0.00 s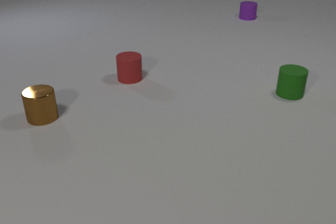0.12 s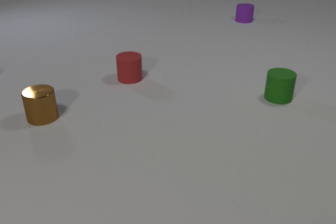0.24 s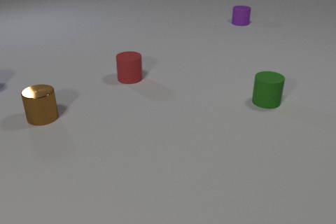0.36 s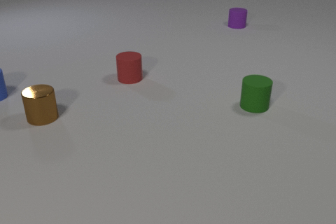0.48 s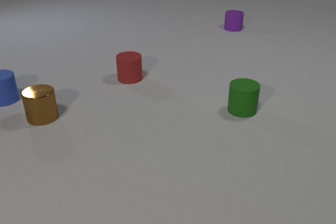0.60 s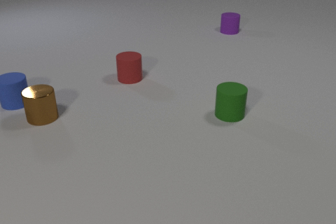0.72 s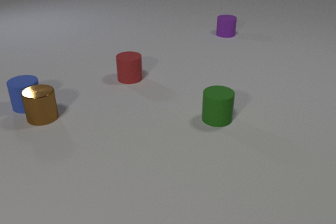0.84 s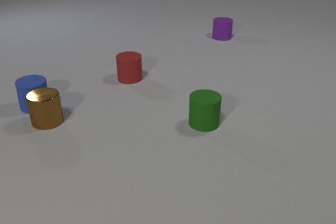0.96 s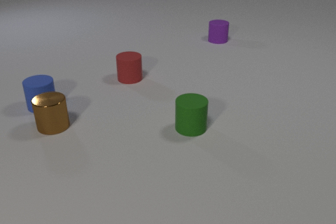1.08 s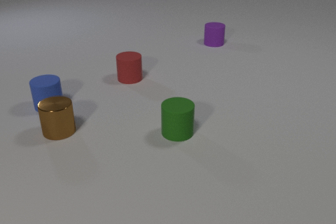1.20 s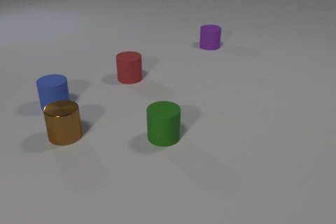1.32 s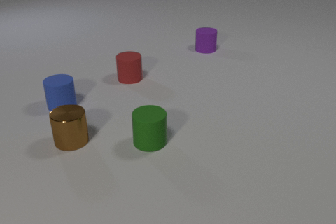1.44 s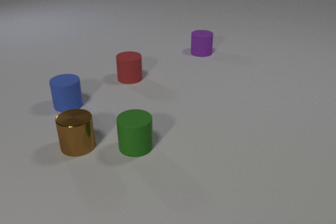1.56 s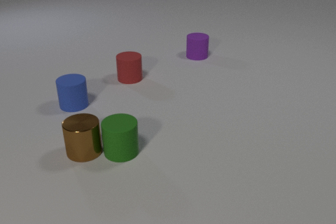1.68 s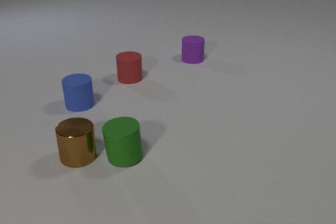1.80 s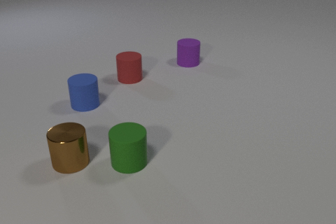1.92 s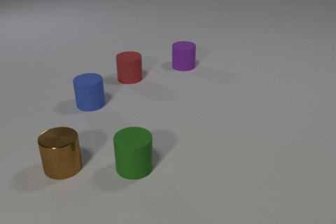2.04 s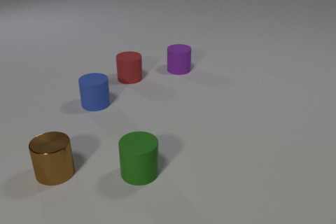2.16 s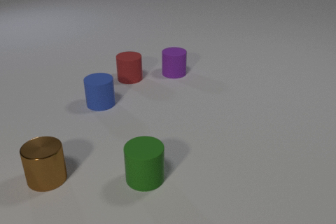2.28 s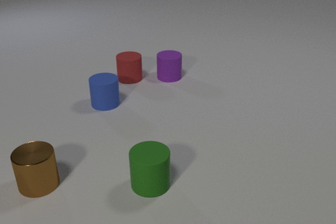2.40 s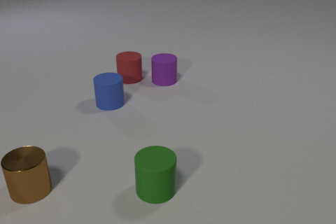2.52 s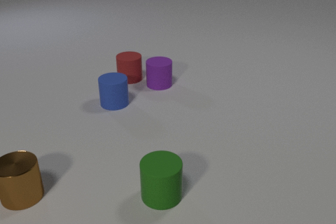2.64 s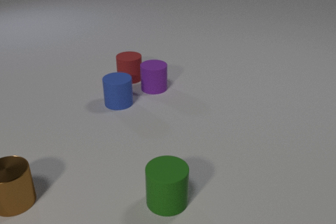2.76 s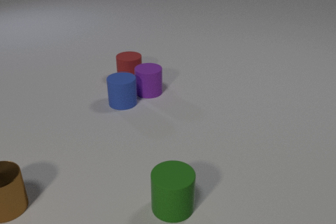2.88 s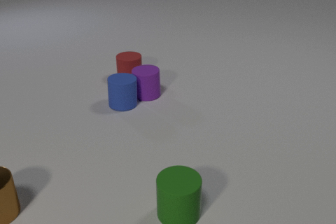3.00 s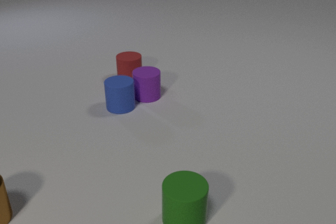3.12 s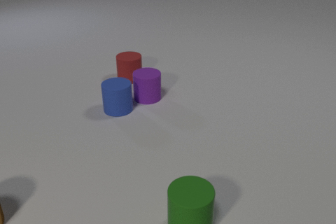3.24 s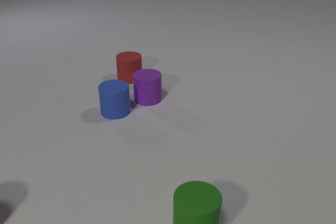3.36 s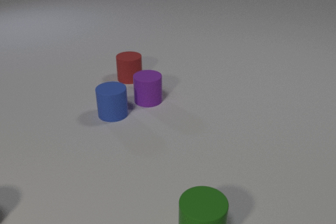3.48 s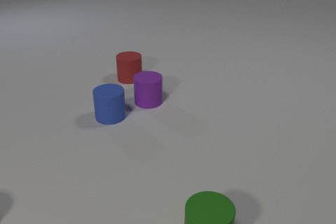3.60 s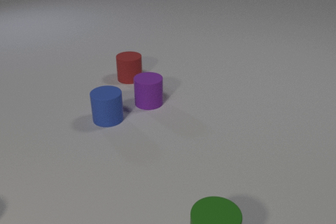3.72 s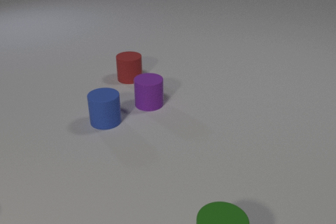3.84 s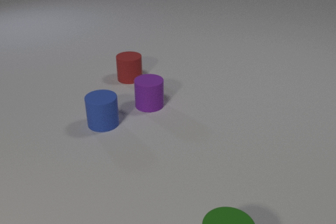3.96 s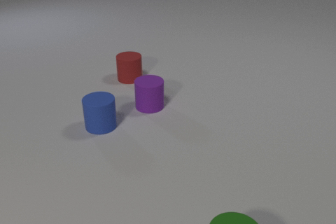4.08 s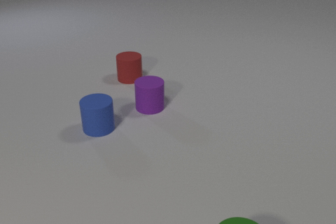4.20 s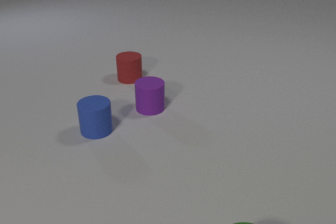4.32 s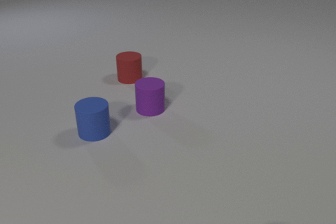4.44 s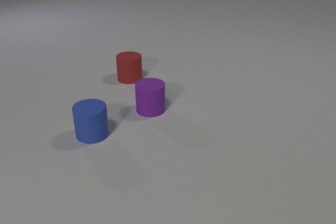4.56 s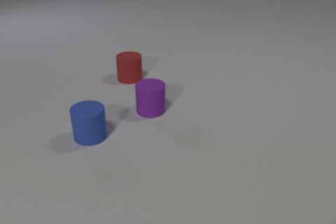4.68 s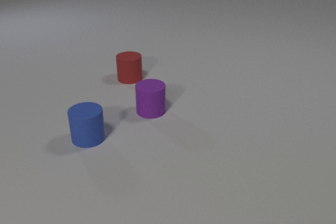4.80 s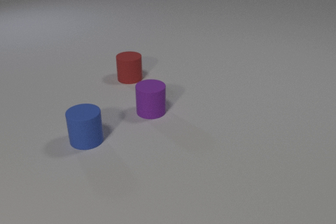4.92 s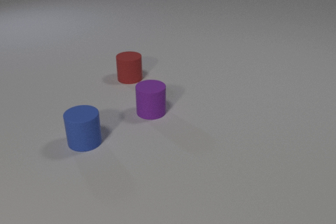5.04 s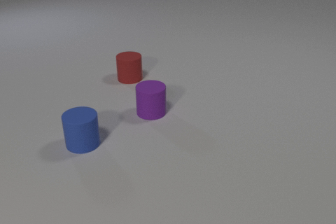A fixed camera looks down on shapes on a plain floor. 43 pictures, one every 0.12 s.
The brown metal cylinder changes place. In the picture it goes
toward the camera.
The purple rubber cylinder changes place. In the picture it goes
toward the camera.
0.00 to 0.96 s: The blue rubber cylinder comes in at the left edge, slides to the right and toward the camera. The brown metal cylinder slides toward the camera and to the right. The purple rubber cylinder slides toward the camera. The green rubber cylinder slides to the left and toward the camera. The blue rubber cylinder and the brown metal cylinder collide.
0.96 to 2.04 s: The blue rubber cylinder slides to the right. The brown metal cylinder slides toward the camera. The purple rubber cylinder slides toward the camera and to the left. The green rubber cylinder slides toward the camera and to the left. The brown metal cylinder and the green rubber cylinder collide.
2.04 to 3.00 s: The blue rubber cylinder slides to the right. The brown metal cylinder slides to the left and toward the camera. The purple rubber cylinder slides toward the camera and to the left. The green rubber cylinder slides toward the camera and to the right. The blue rubber cylinder and the purple rubber cylinder collide.
3.00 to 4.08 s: The blue rubber cylinder slides toward the camera and to the left. The brown metal cylinder slides to the left, leaves at the left edge. The purple rubber cylinder slides toward the camera. The green rubber cylinder slides toward the camera and to the right.
4.08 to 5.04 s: The blue rubber cylinder slides toward the camera and to the left. The purple rubber cylinder slides toward the camera. The green rubber cylinder leaves at the bottom edge.
How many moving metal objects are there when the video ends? 0.
Are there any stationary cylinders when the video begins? yes.
How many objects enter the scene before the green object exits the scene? 1.
